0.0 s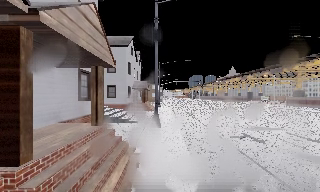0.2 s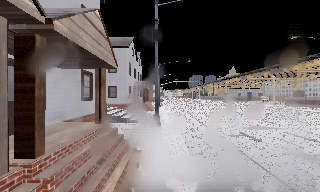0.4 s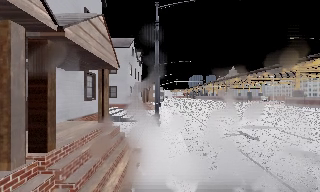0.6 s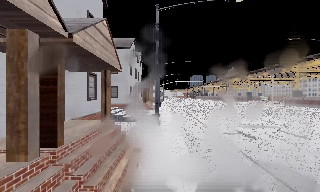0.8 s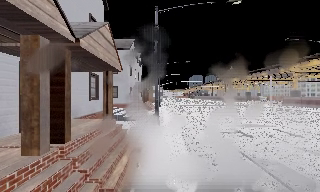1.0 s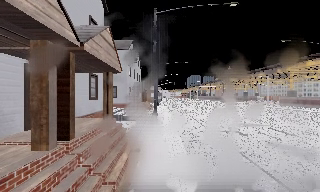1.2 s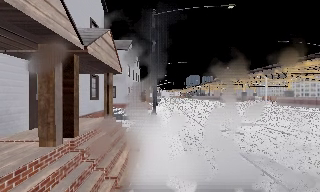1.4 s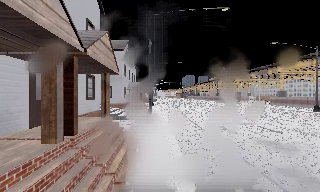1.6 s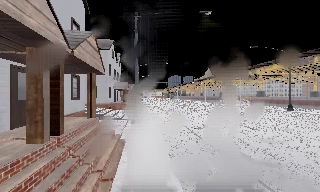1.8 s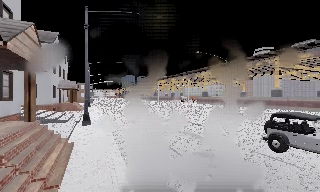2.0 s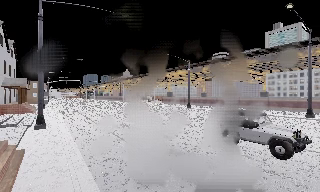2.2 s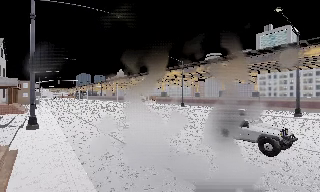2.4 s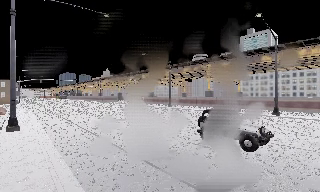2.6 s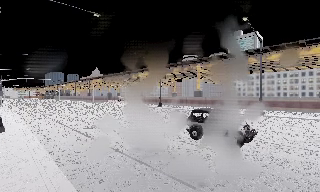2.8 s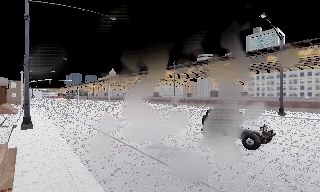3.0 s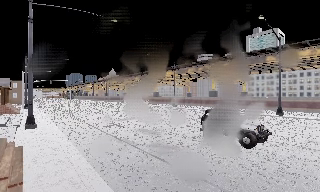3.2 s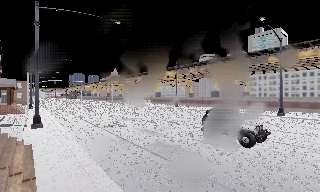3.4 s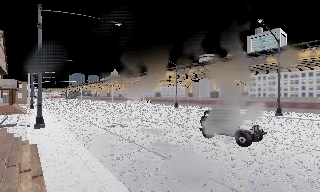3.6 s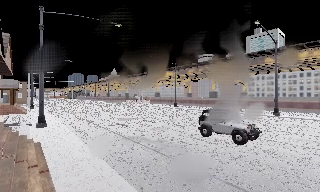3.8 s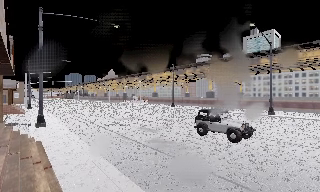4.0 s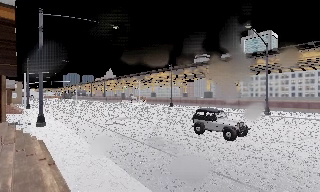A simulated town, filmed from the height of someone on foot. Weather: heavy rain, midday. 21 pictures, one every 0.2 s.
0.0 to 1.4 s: The camera travels backward, about 2 m, so what stands in front gets smaller.
1.4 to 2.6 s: The scene slides to the left, as the camera pans about 45 degrees to its right. It travels backward, about 1 m.
2.6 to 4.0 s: The camera travels backward, about 2 m, so what stands in front gets smaller.
The film runs backward here.
